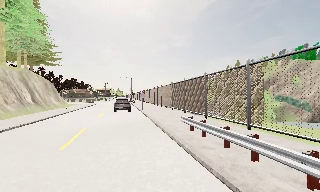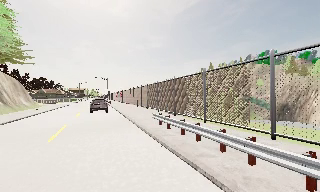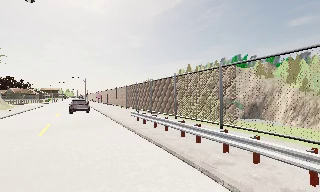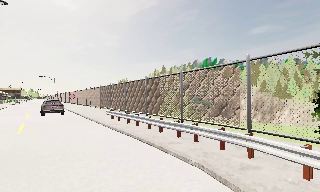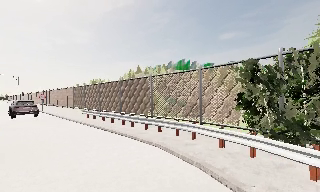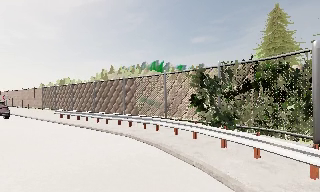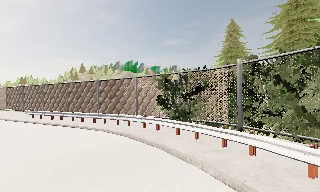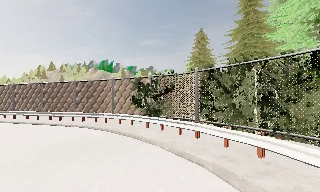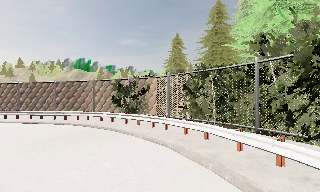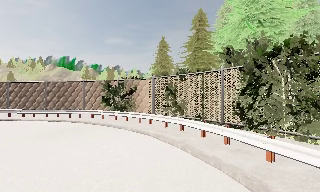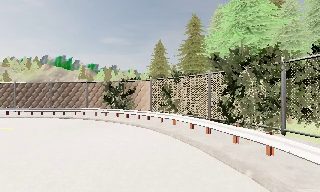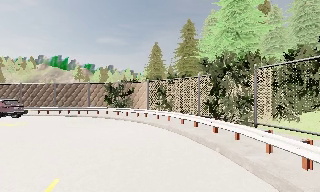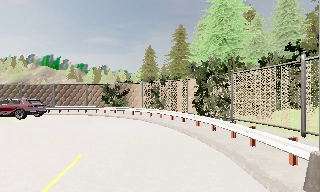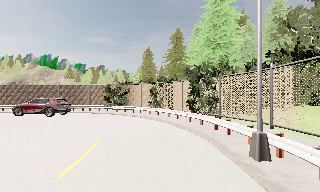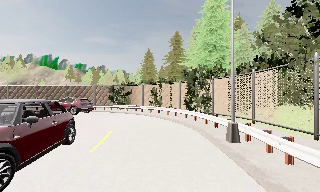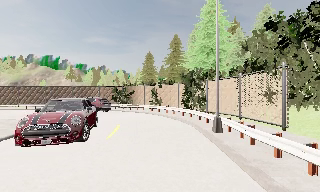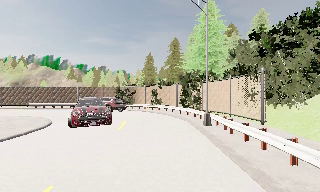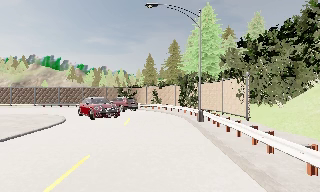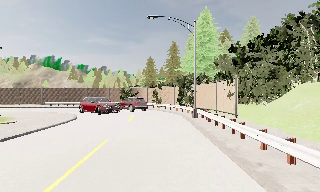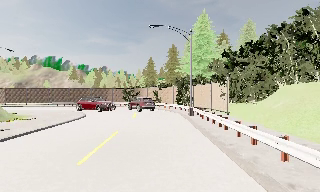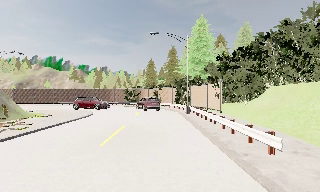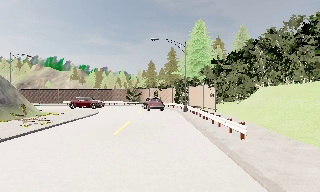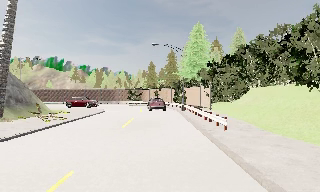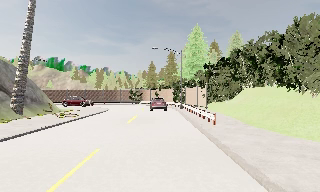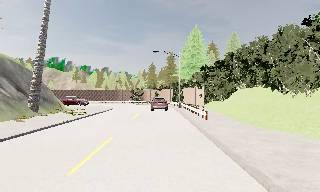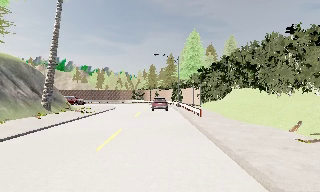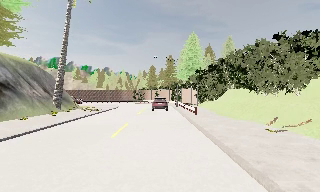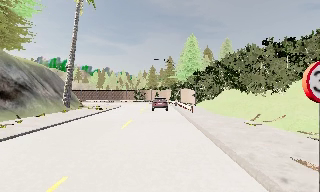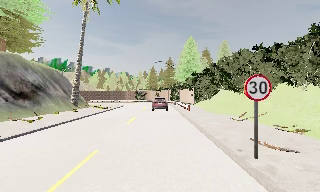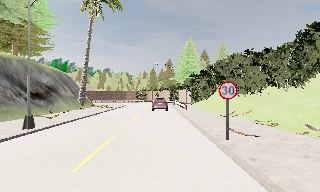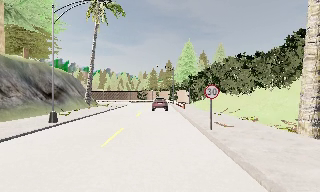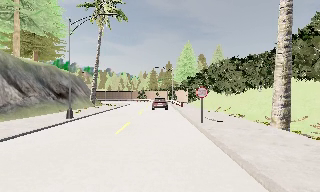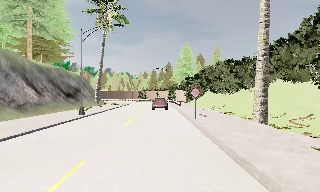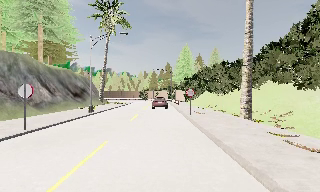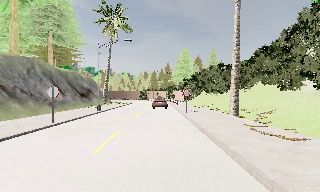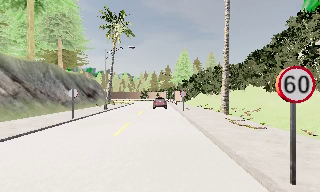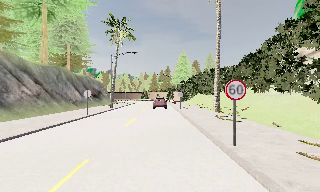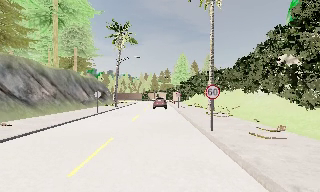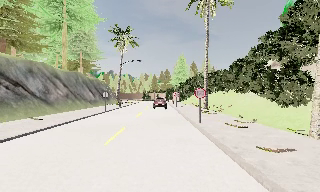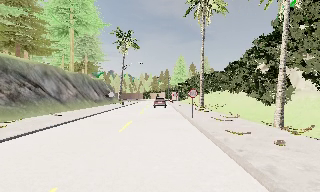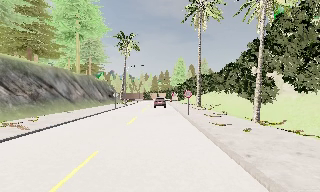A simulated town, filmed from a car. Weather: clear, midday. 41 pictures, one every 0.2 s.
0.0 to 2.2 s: The camera swings to its right by about 75 degrees, and the scene slides to the left. It travels backward, about 17 m.
2.2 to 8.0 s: The camera travels backward, about 50 m, so what stands in front gets smaller.
The film runs backward here.
